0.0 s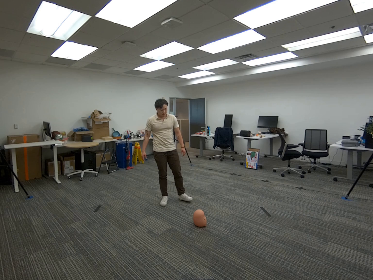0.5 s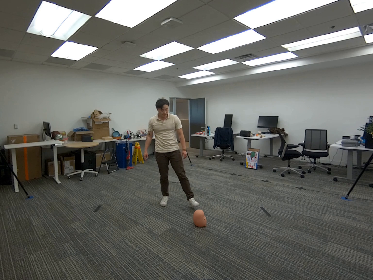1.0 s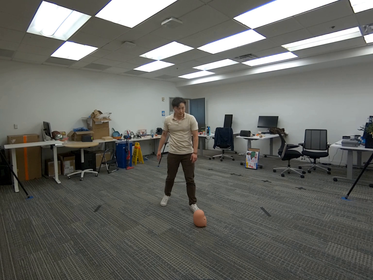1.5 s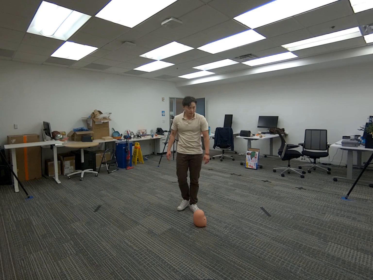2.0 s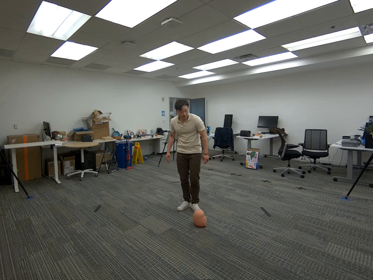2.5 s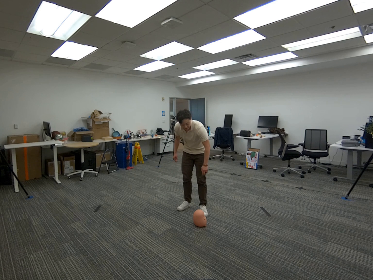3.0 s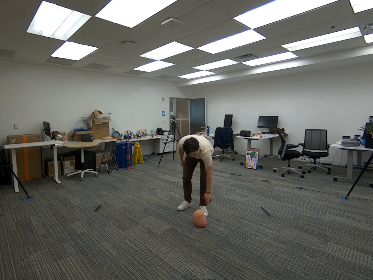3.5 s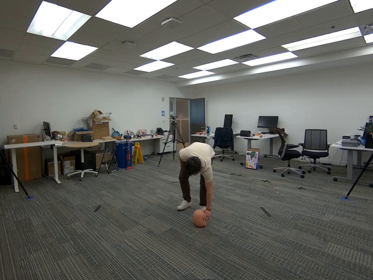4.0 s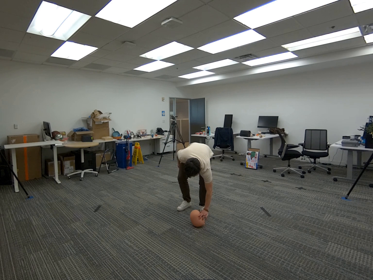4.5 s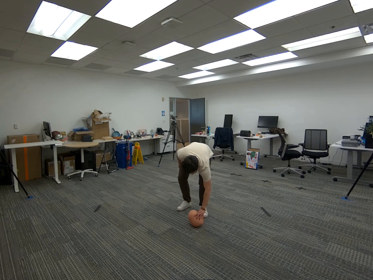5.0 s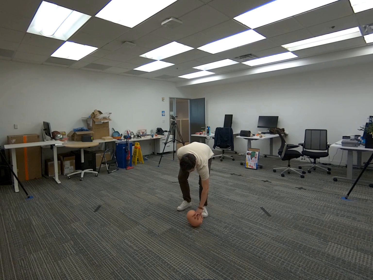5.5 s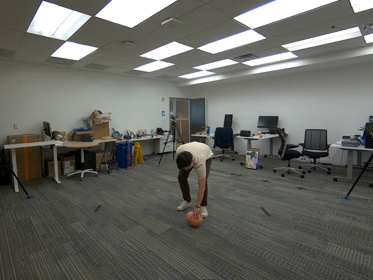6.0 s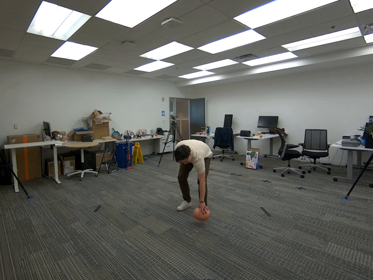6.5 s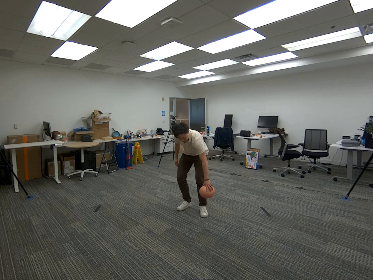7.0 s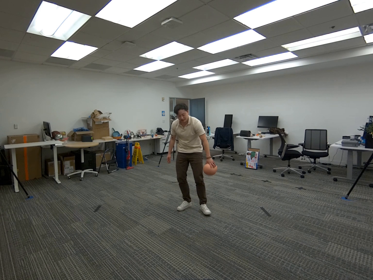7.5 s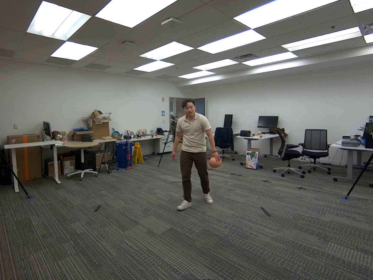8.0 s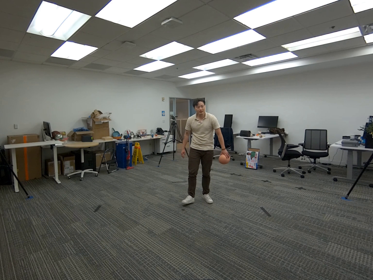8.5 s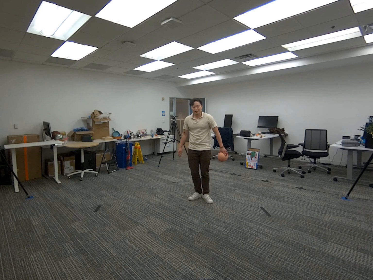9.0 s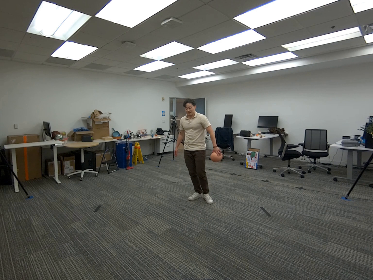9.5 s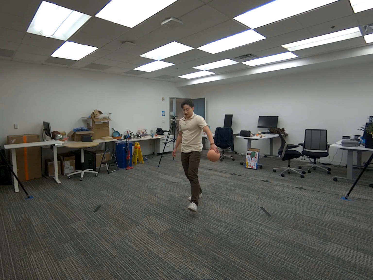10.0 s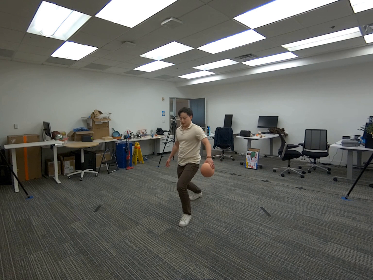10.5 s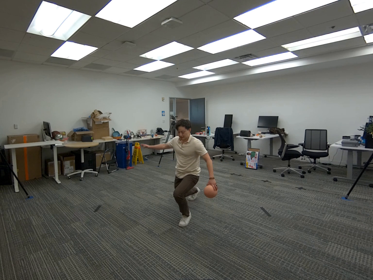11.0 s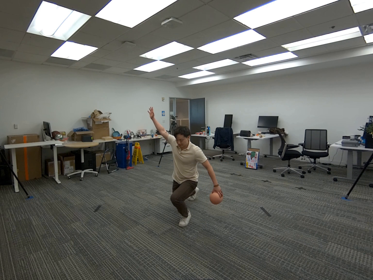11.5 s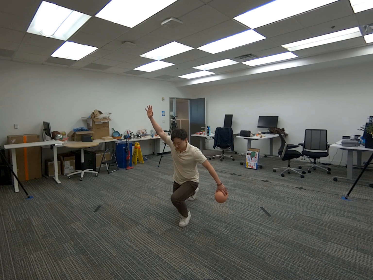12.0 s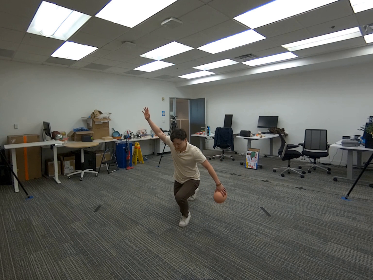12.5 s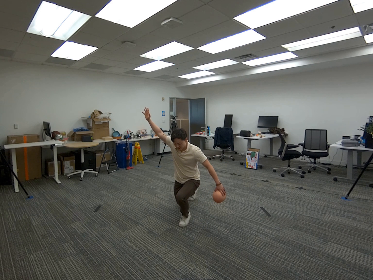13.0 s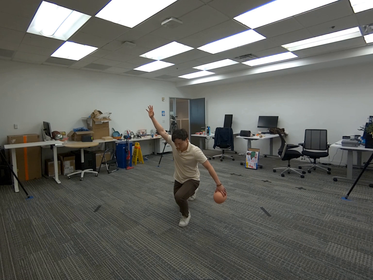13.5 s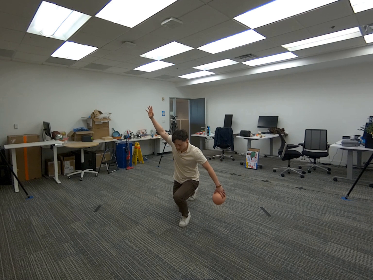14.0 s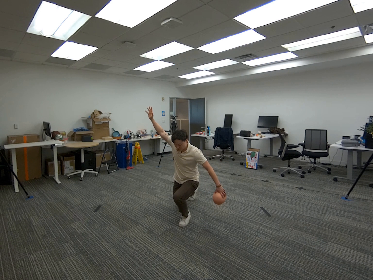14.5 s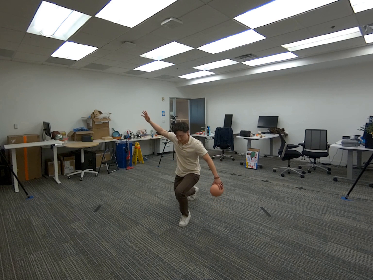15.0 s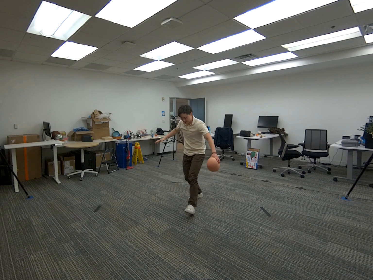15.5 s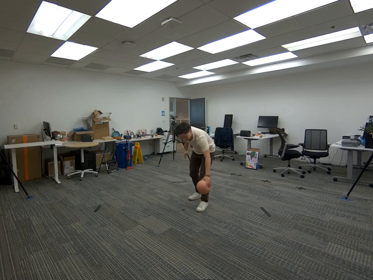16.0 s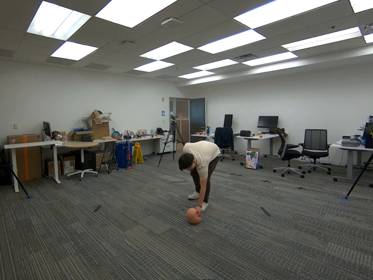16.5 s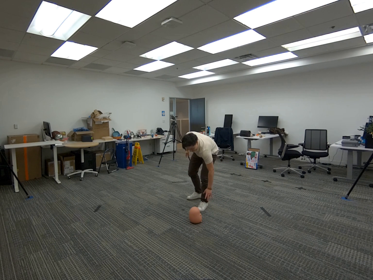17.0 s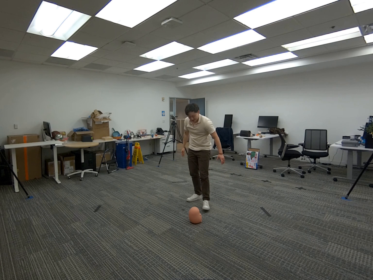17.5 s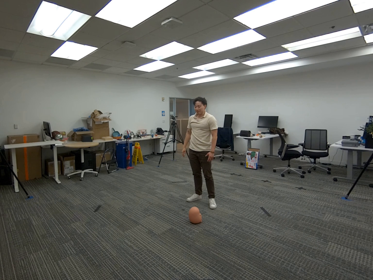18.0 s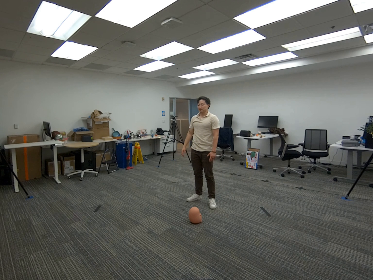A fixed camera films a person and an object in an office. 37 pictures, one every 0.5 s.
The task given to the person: Walk over to the potato light on the floor and pick it up with your left hand. Lunge with your left knee on the floor and raise your right arm up while holding the potato light.
